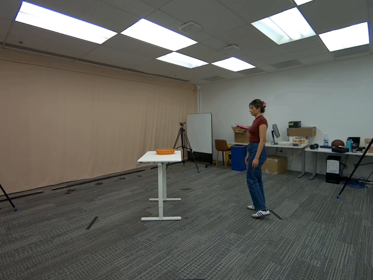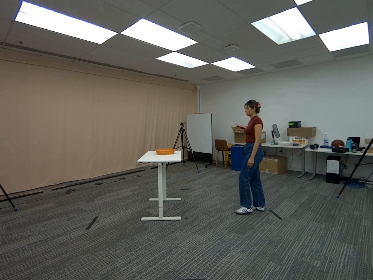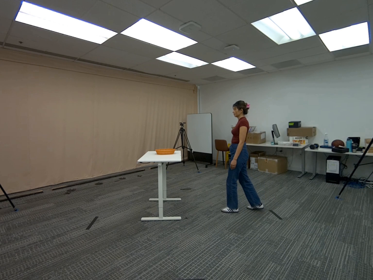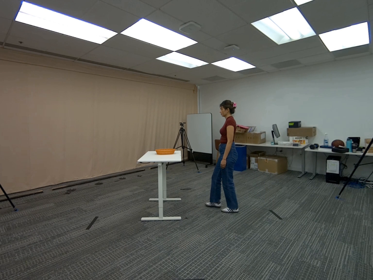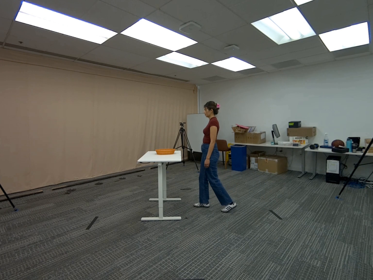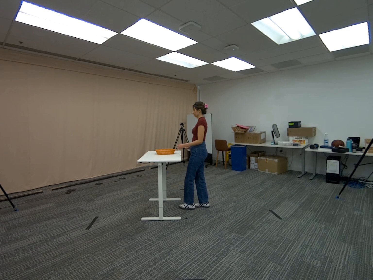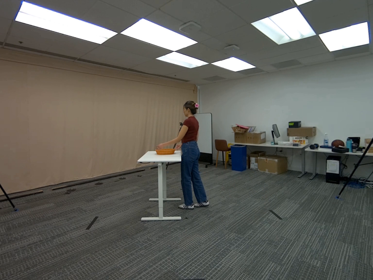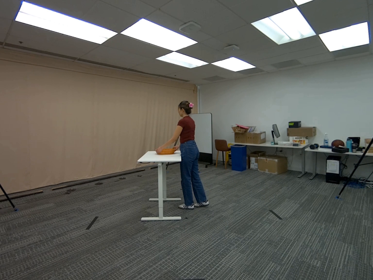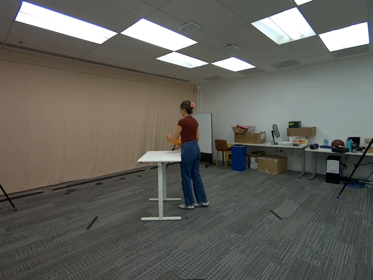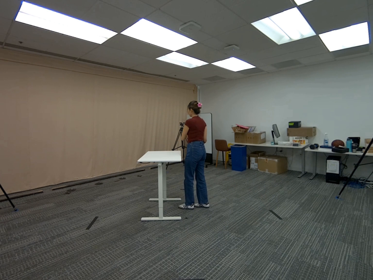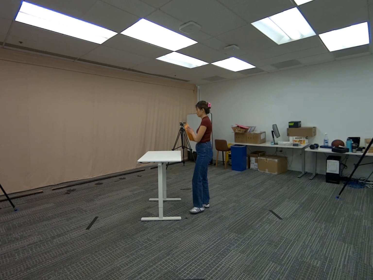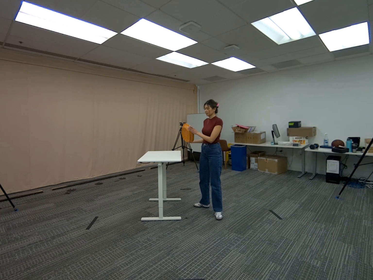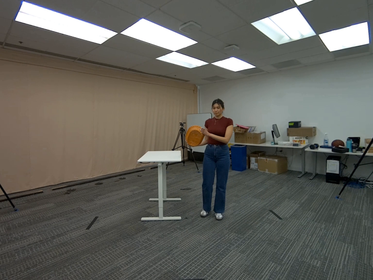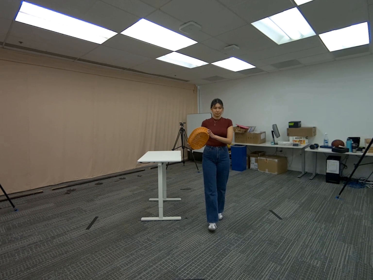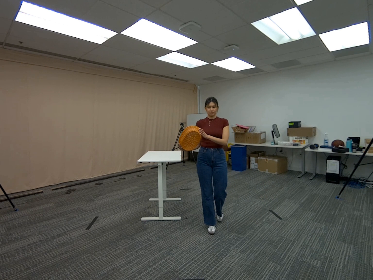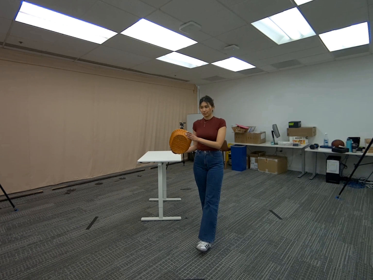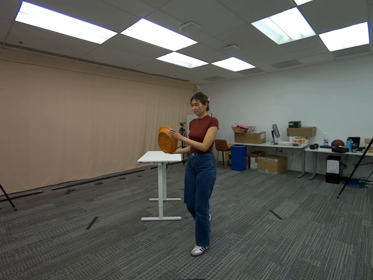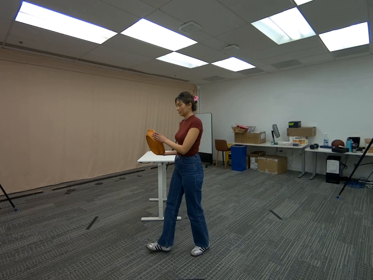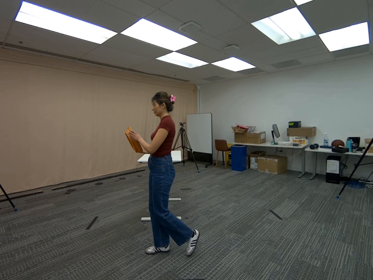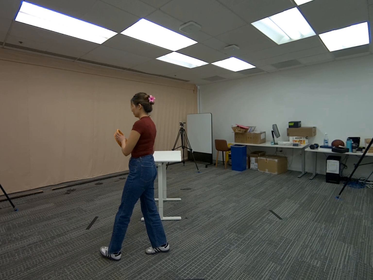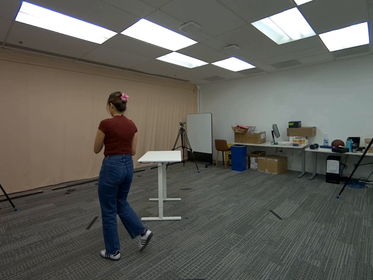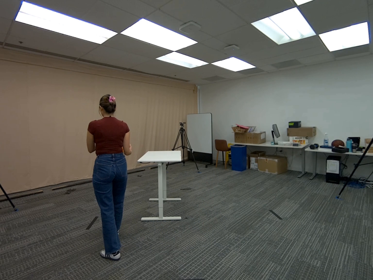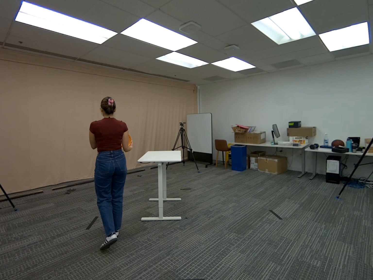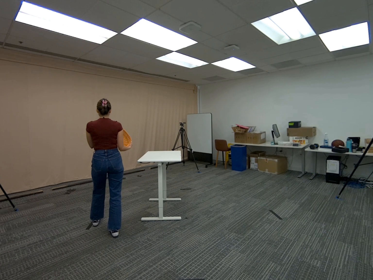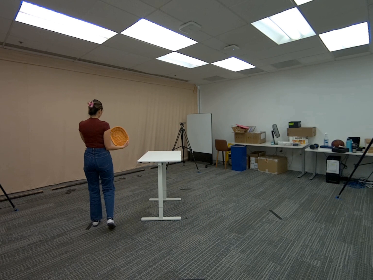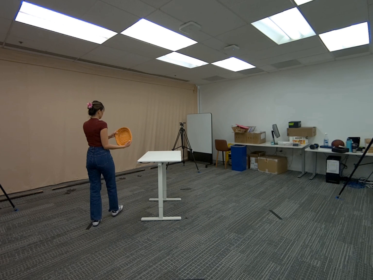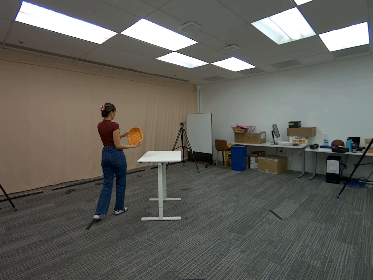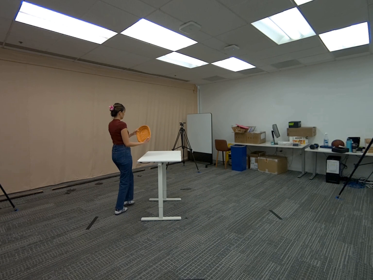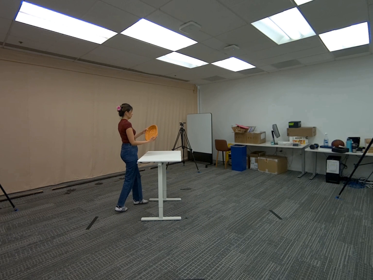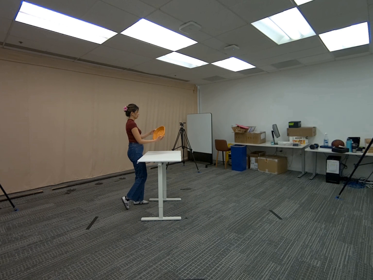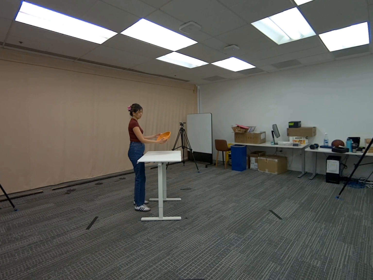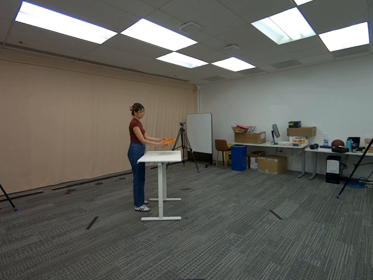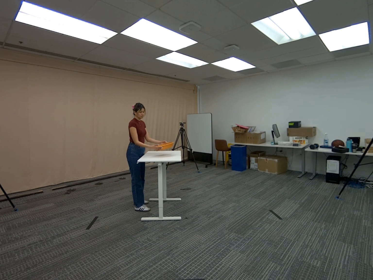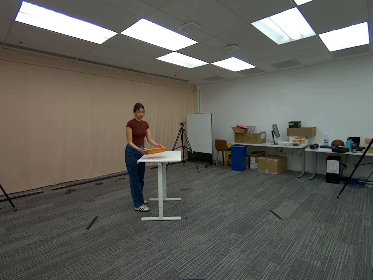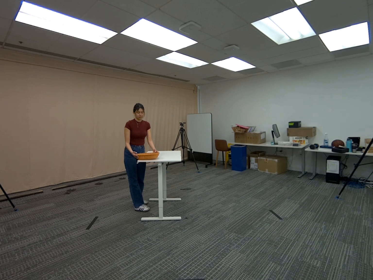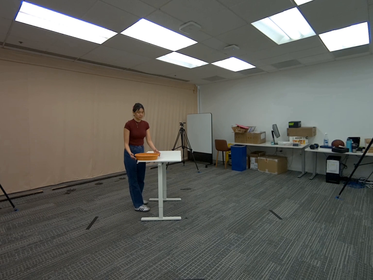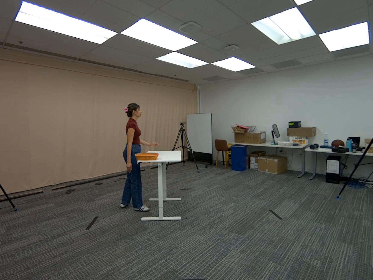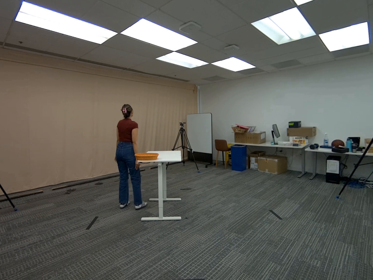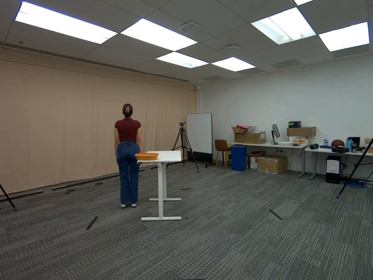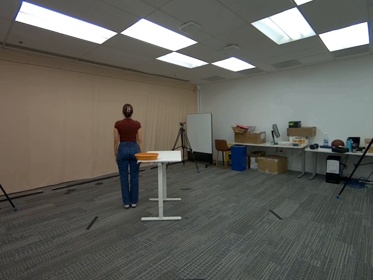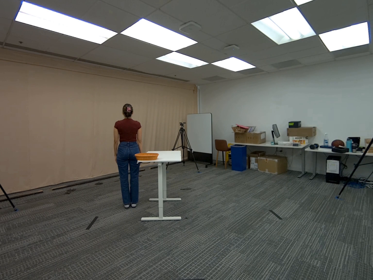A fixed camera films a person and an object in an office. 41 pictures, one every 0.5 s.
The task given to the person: Walk to the woven basket from the desk, use your both hands to pick up the basket, and place the basket back on the desk.
